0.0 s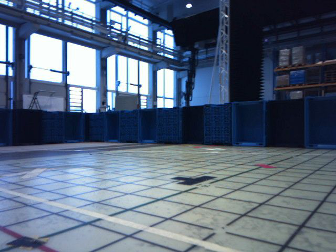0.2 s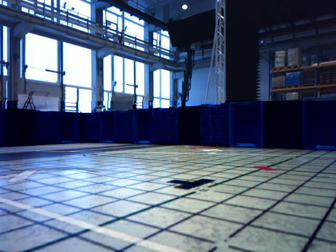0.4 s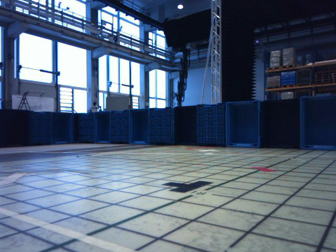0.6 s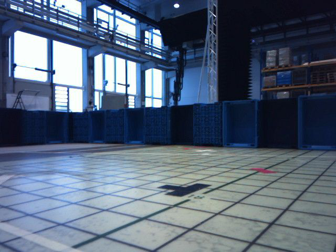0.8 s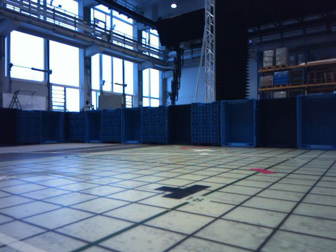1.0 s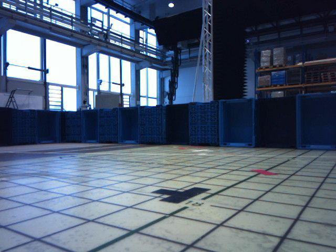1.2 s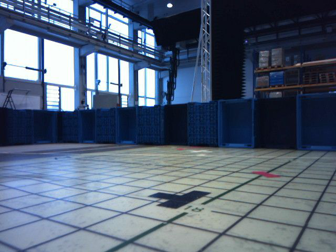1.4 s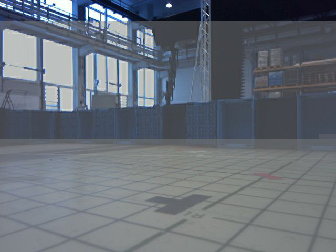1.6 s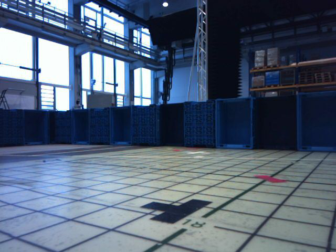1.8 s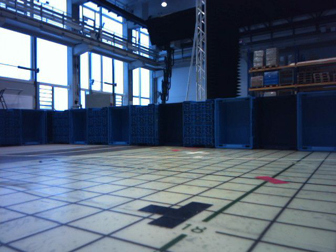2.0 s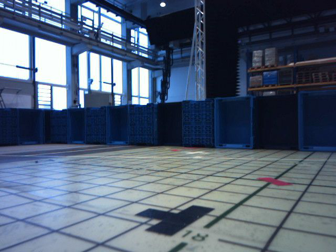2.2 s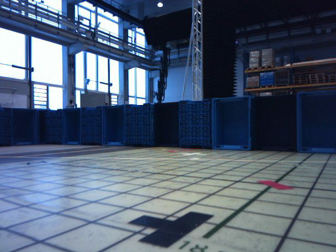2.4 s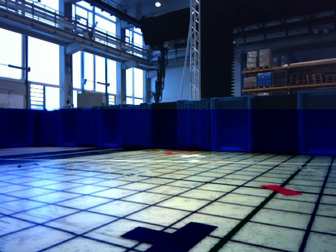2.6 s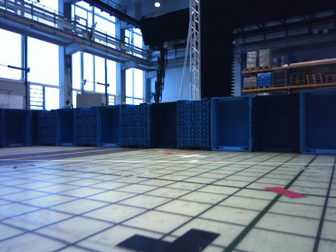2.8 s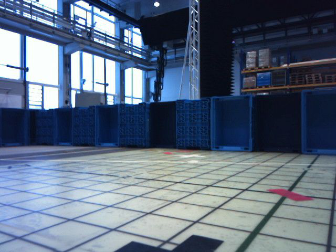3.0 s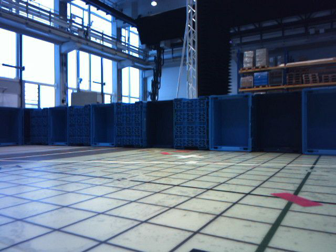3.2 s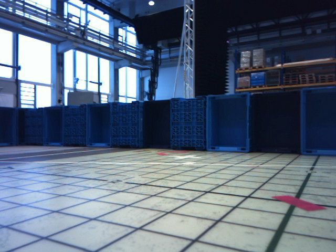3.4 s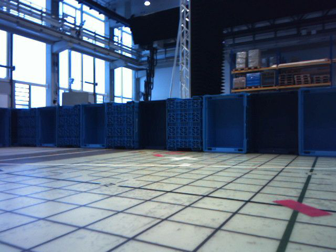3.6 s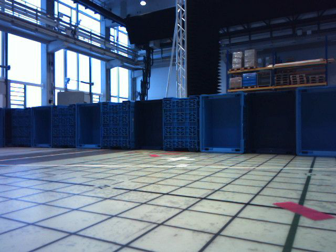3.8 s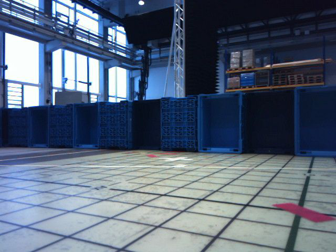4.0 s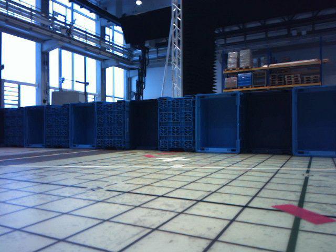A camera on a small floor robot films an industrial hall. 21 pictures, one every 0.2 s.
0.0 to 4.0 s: The camera swings to its right by about 10 degrees, and the scene slides to the left. It travels forward, about 0.8 m, so what stands in front looms larger.
The film runs forward here.
